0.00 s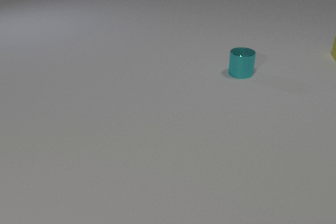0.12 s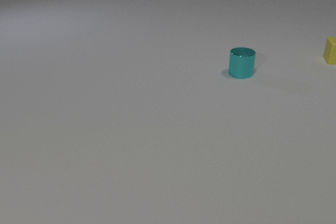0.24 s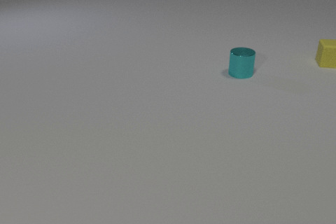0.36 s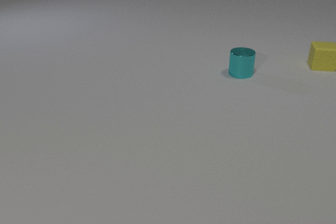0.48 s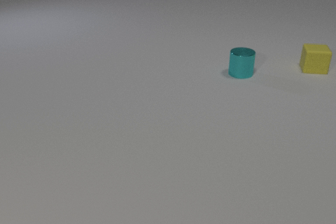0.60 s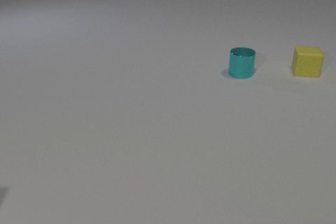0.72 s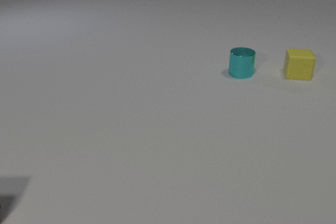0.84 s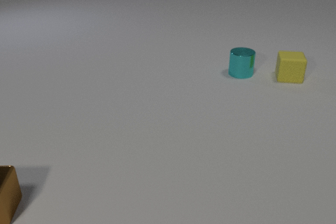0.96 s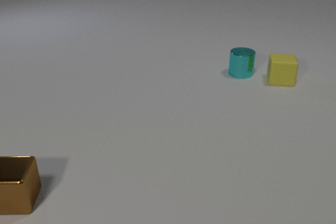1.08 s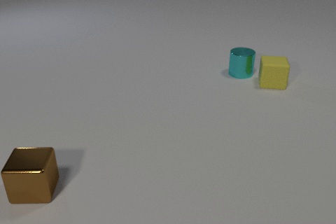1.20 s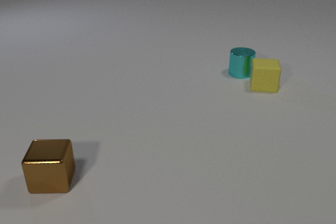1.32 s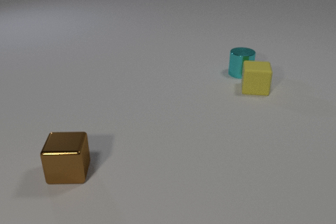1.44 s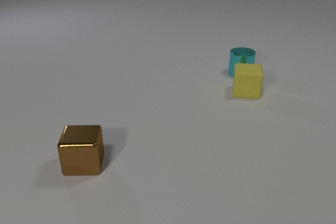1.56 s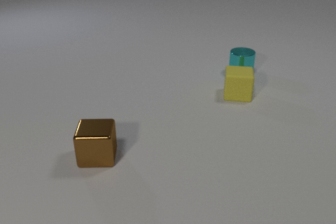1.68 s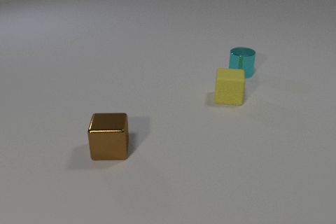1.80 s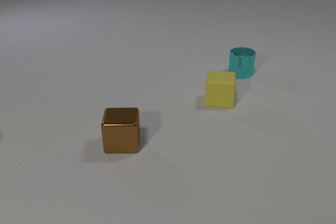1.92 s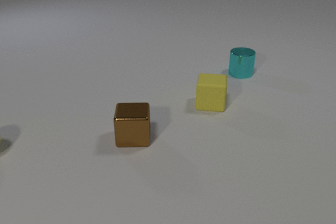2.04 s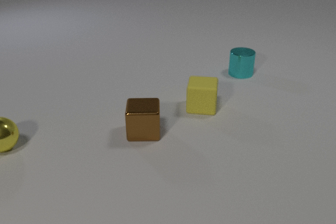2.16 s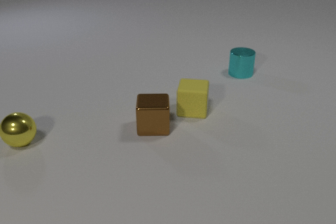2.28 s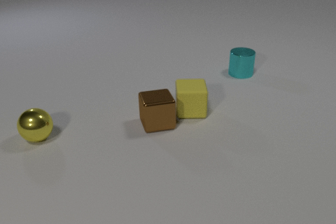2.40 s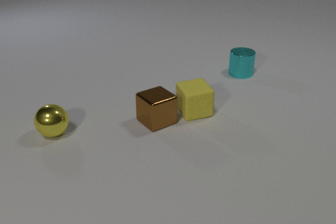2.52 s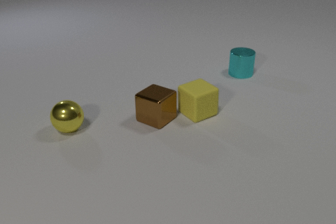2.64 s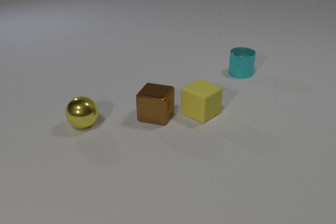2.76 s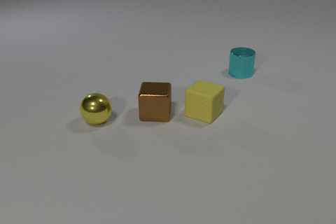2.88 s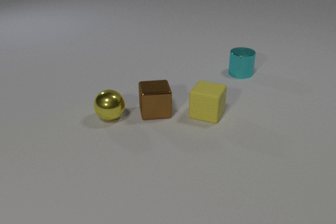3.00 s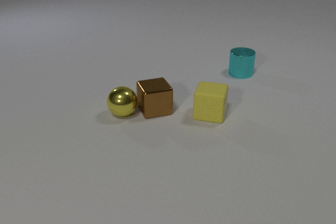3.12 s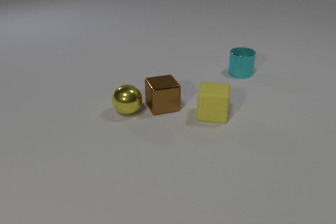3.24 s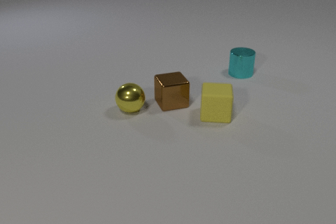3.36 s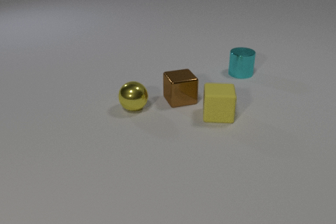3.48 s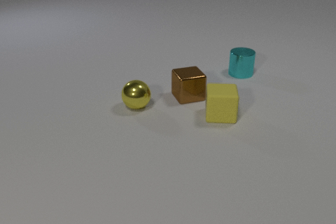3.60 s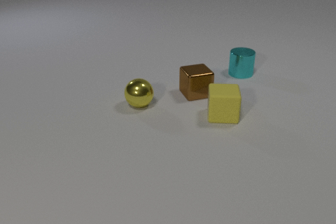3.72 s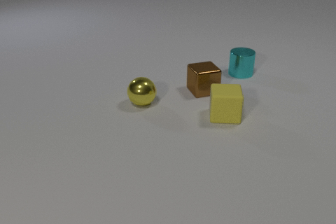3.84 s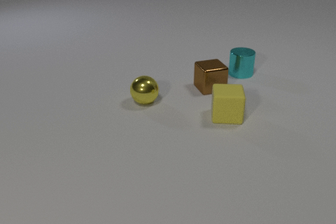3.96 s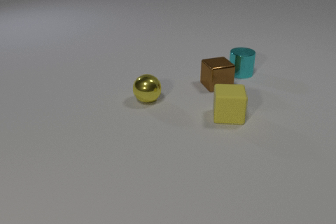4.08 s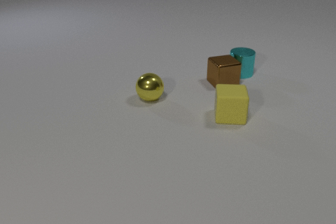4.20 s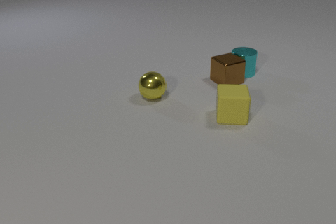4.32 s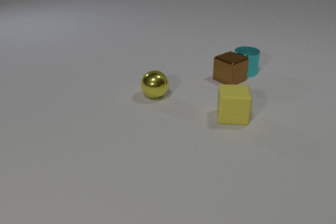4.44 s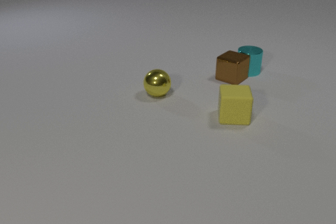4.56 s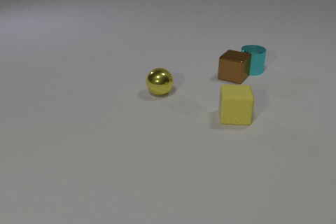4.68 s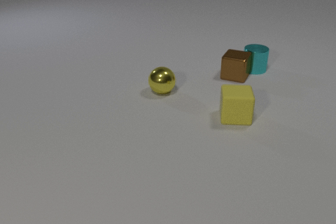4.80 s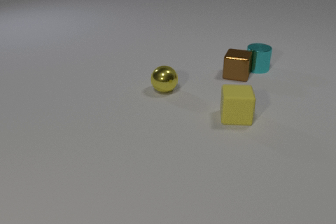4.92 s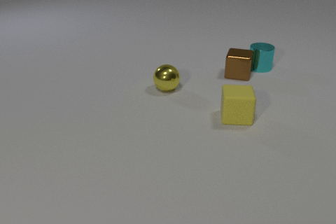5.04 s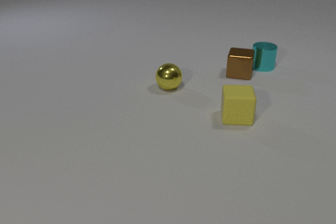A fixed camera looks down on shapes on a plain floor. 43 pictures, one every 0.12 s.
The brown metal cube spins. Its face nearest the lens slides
to the right.
The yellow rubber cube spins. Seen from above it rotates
counterclockwise.
0.00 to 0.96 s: The yellow rubber cube slides toward the camera and to the left. The brown metal cube comes in at the left edge, slides to the right.
0.96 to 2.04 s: The yellow rubber cube slides to the left and toward the camera. The brown metal cube slides to the right and away from the camera. The yellow metal sphere comes in at the left edge, rolls to the right.
2.04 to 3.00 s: The yellow rubber cube slides toward the camera and to the right, spins counterclockwise seen from above by about 75 degrees, its near face sliding to the right. The brown metal cube slides away from the camera, spins counterclockwise seen from above by about 105 degrees, its near face sliding to the right. The yellow metal sphere rolls to the right. The yellow rubber cube and the brown metal cube collide.
3.00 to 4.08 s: The yellow rubber cube slides to the right. The brown metal cube slides to the right and away from the camera. The yellow metal sphere rolls away from the camera and to the right. The brown metal cube and the yellow metal sphere collide.
4.08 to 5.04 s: The yellow rubber cube slides to the right. The brown metal cube slides away from the camera and to the right, spins so that its near face slides to the right, counterclockwise seen from above. The yellow metal sphere rolls away from the camera and to the right. The cyan metal cylinder slides away from the camera and to the right. The brown metal cube and the cyan metal cylinder collide.
How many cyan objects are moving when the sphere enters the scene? 0.
Are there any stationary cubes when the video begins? no.
What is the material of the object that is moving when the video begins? rubber.
